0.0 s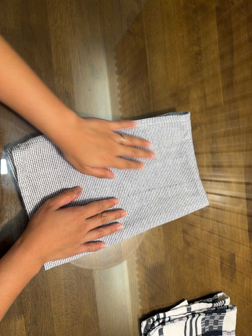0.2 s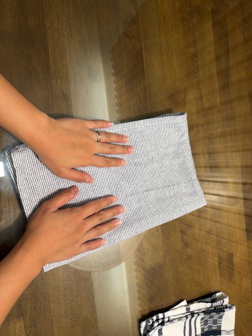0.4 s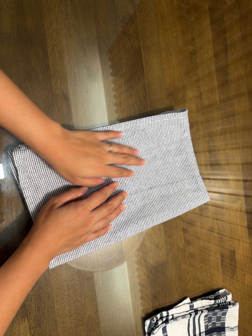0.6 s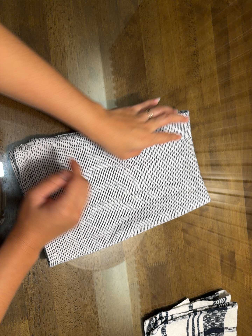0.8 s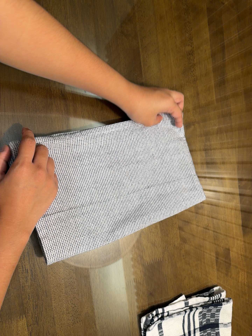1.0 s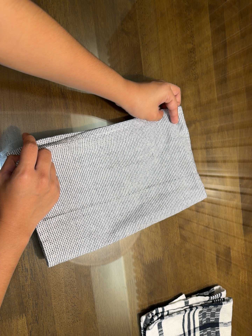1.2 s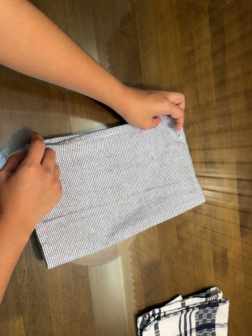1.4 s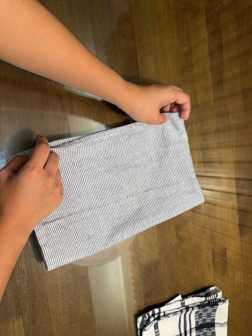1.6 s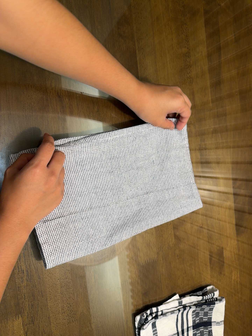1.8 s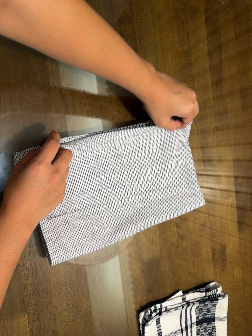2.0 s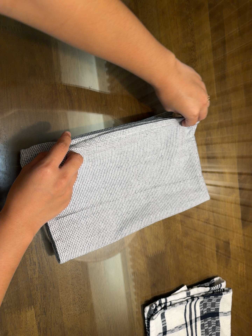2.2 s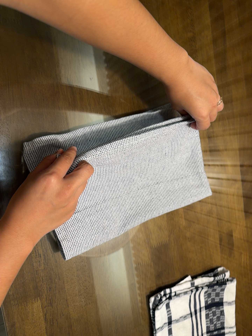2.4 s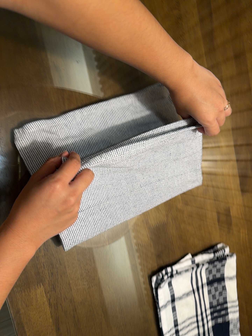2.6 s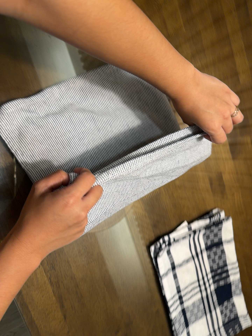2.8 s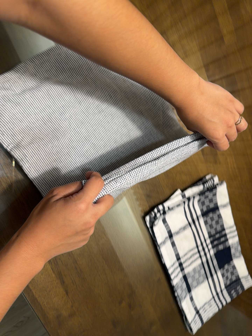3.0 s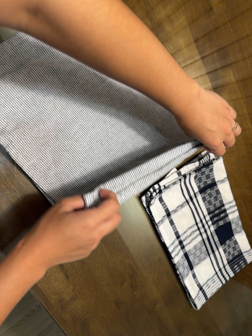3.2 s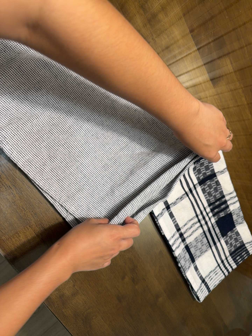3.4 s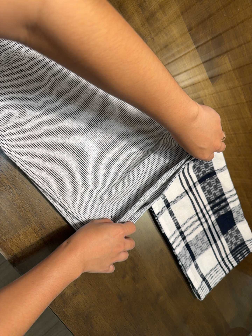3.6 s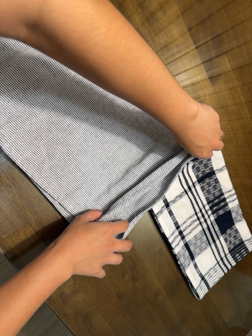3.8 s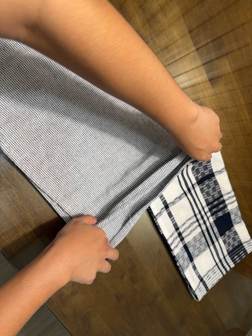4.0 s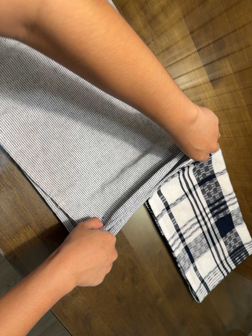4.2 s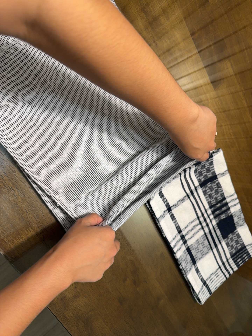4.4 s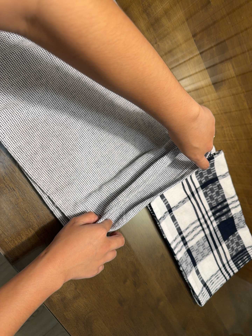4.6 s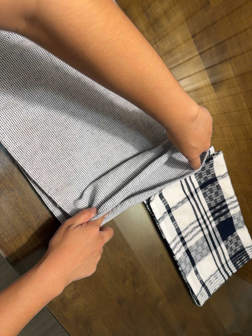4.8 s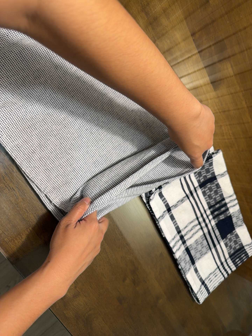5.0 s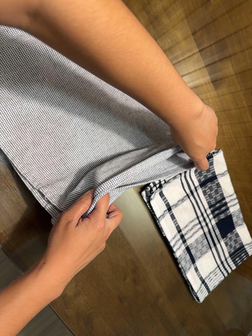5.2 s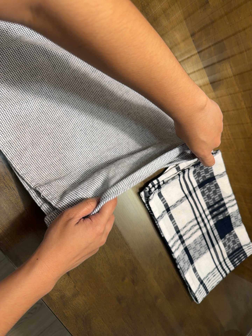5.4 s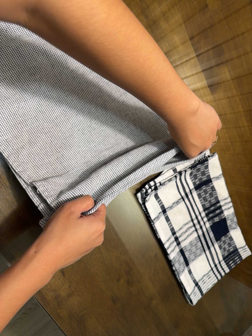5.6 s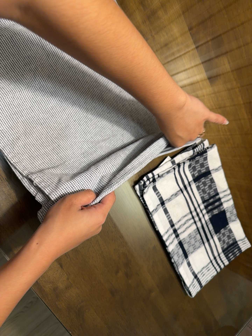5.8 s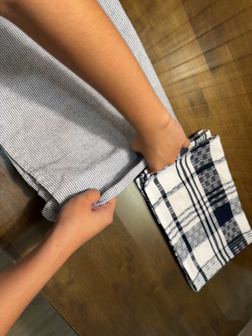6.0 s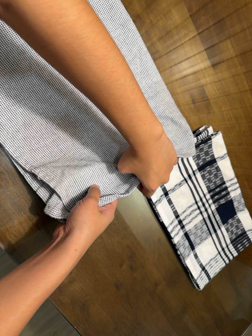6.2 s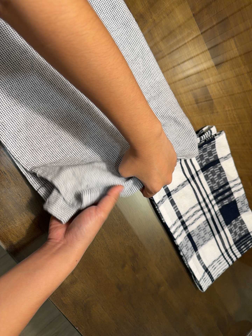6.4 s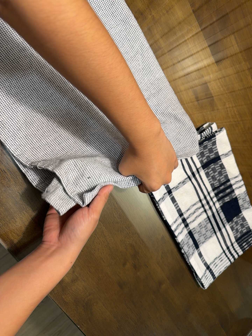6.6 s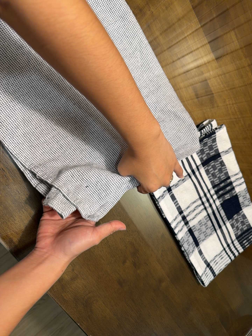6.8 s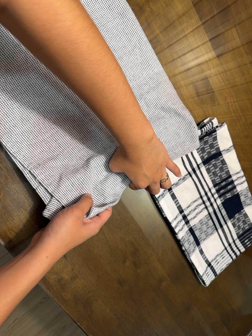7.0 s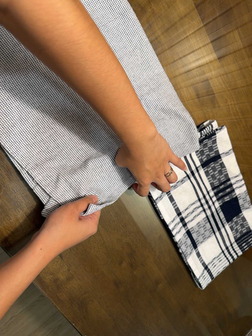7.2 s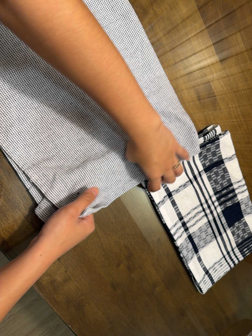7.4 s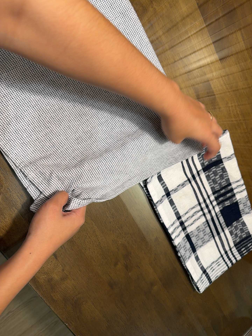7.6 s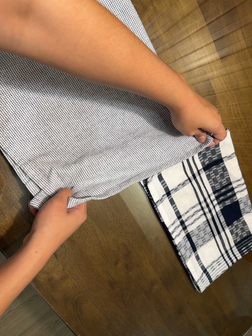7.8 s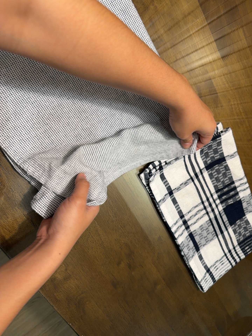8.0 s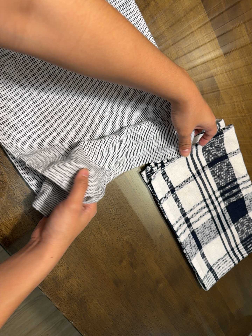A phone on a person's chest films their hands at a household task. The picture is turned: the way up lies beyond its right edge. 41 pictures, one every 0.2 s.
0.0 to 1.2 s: The camera keeps its place and its aim.
1.2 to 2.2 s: The camera shifts only a little, or ends up much as it began.
2.2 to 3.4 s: The camera travels toward the bottom of its view and to its right, about 12 cm, so close, fixed things drift upward. Its aim tips toward the bottom of its view by about 10 degrees, and the scene shifts upward. It rolls about its line of sight by about 20 degrees, and the scene rotates counterclockwise.
3.4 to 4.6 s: The camera keeps its place and its aim.
4.6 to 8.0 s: The camera shifts only a little, or ends up much as it began.
The film runs backward here.
